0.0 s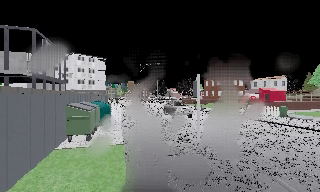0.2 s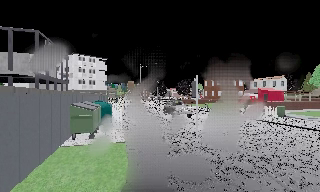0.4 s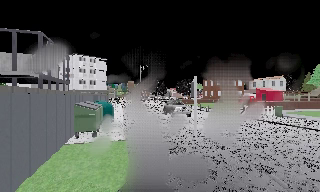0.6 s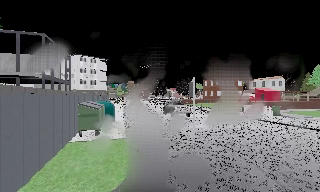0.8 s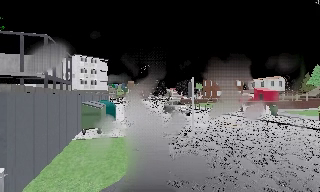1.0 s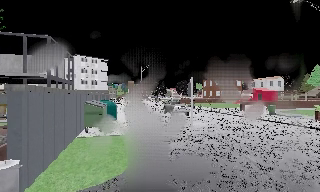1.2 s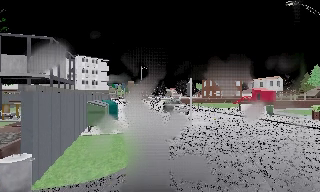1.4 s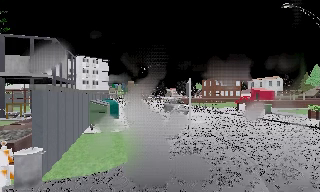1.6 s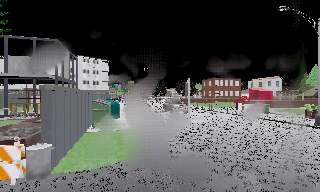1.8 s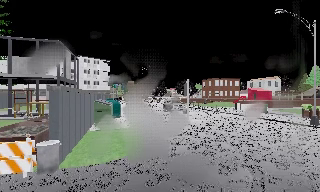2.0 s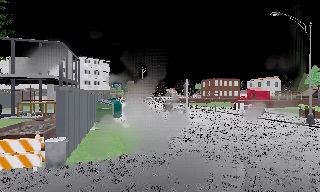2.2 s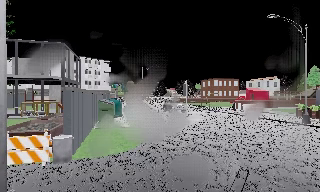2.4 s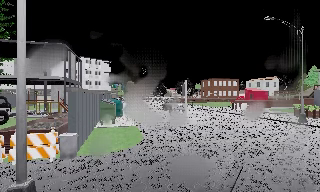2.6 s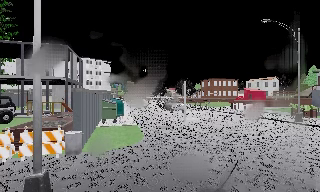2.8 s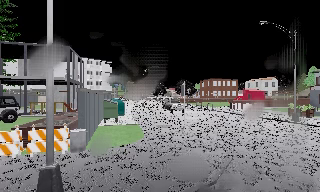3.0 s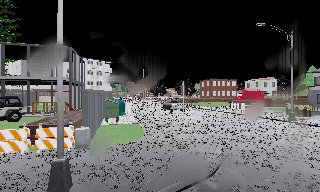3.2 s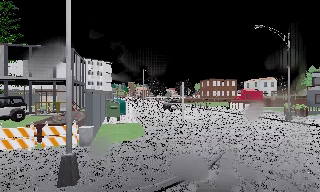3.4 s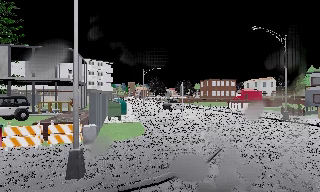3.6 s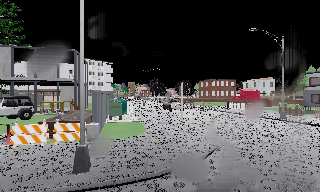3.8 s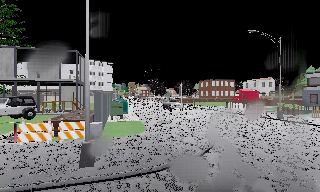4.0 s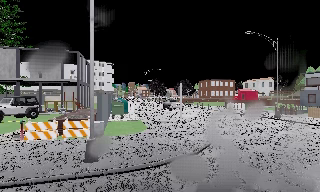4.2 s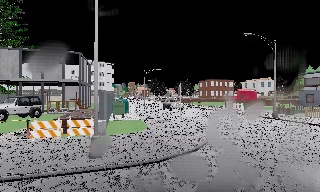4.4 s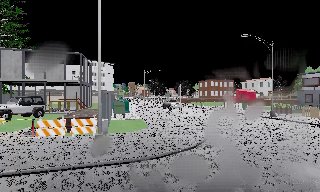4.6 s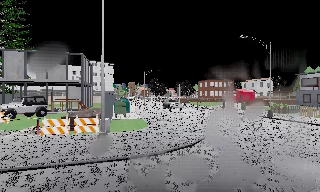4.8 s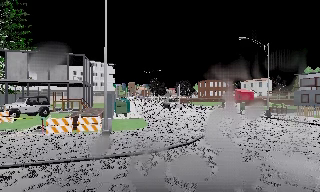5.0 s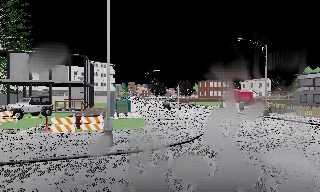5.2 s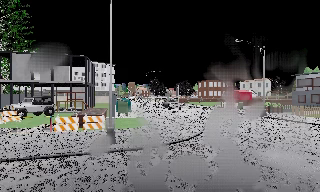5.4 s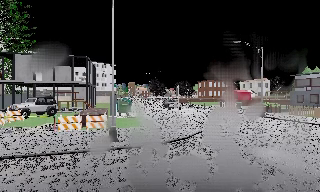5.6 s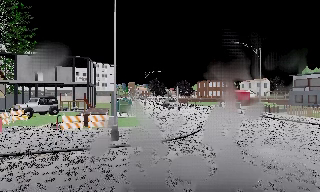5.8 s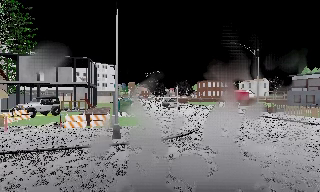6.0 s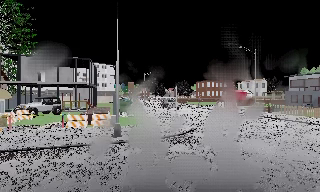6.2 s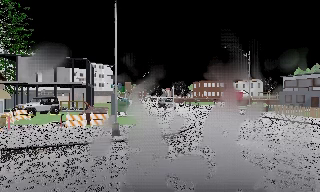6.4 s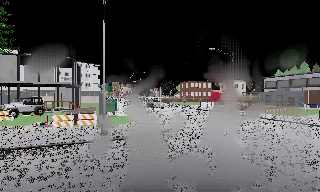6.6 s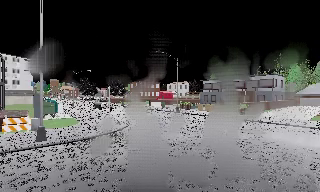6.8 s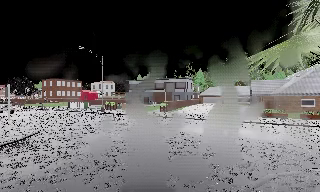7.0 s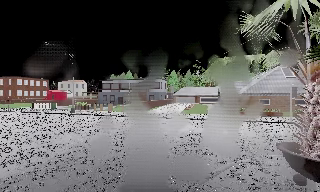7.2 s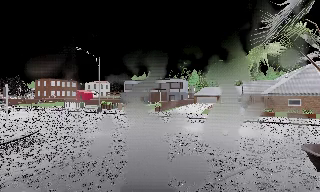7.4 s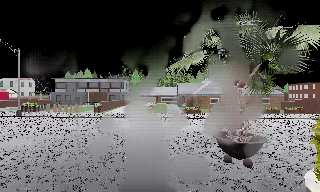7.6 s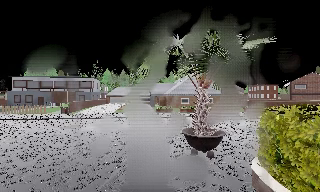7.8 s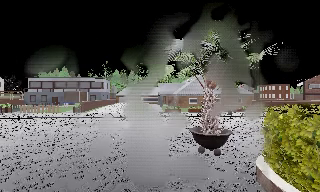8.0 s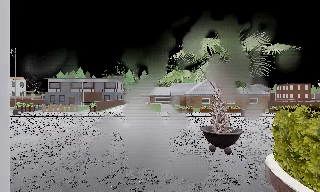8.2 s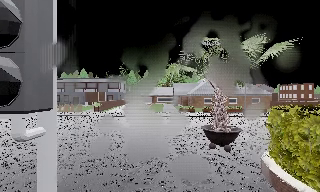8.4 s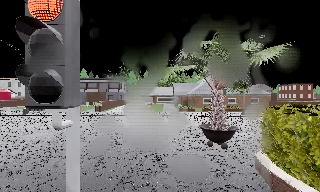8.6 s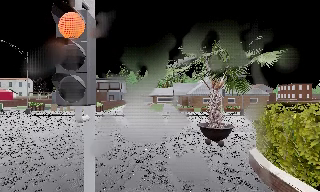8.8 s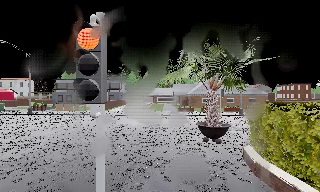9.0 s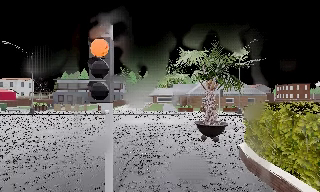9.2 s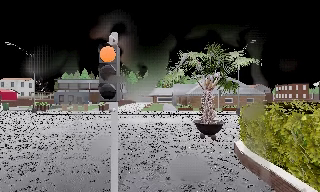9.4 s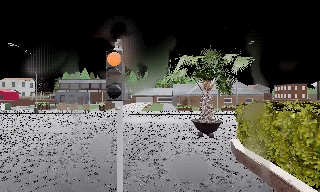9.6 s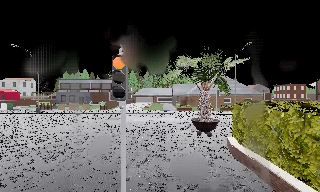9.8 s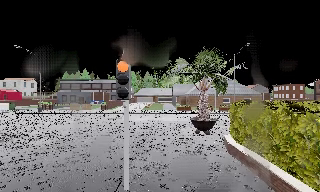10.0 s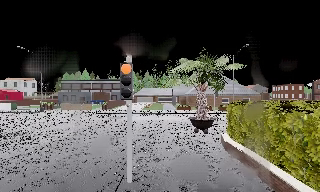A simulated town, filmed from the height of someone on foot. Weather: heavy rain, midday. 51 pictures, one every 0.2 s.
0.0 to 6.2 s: The camera travels backward, about 10 m, so what stands in front gets smaller.
6.2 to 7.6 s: The camera swings to its right by about 80 degrees, and the scene slides to the left. It travels backward, about 2.5 m.
7.6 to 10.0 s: The camera travels backward, about 4 m, so what stands in front gets smaller.
The film runs backward here.
